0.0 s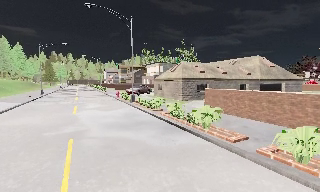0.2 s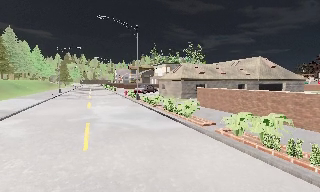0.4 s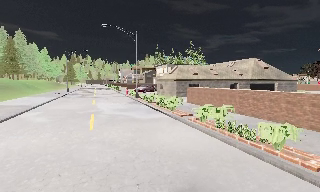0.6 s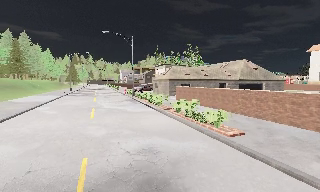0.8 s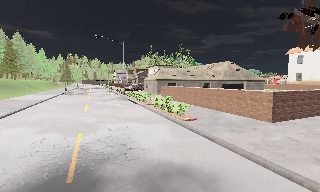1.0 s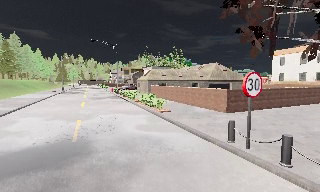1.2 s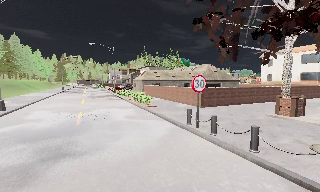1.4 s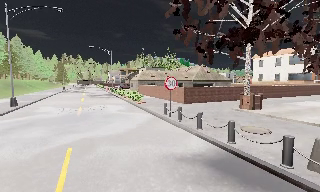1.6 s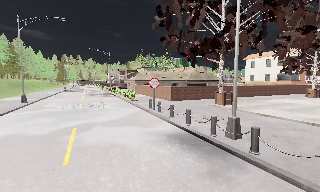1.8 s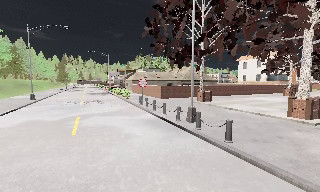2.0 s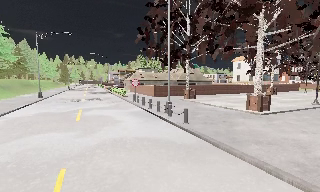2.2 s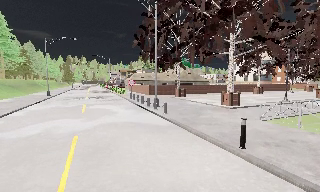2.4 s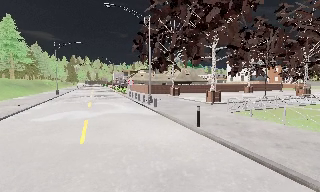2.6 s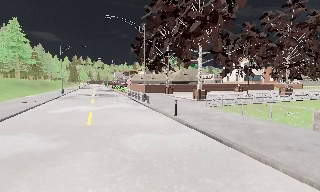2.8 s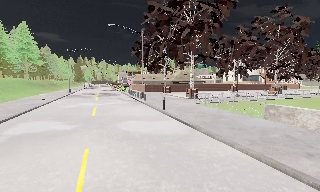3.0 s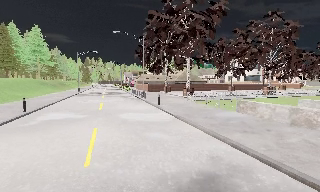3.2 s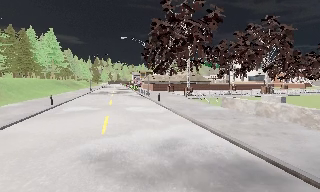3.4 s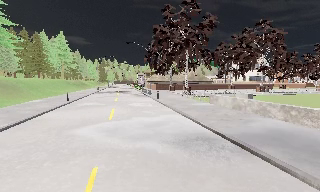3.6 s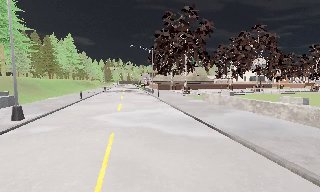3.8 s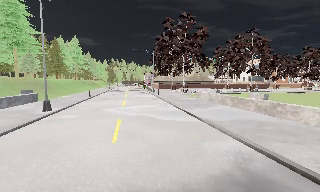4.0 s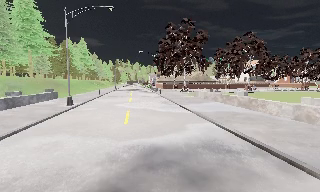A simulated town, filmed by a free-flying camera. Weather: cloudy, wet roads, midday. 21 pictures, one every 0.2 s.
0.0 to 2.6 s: The camera travels backward and to its right, about 30 m, so what stands in front gets smaller.
2.6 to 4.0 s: The camera pans to its left, which is counterclockwise from overhead, by about 15 degrees. It travels backward, about 16 m, so what stands in front gets smaller.
The film runs backward here.
